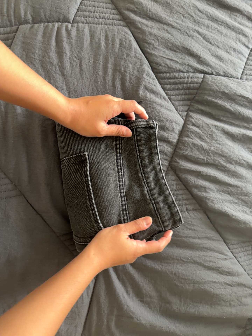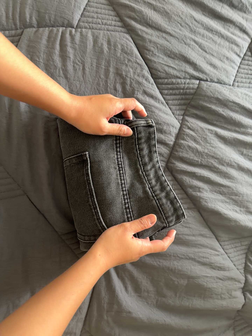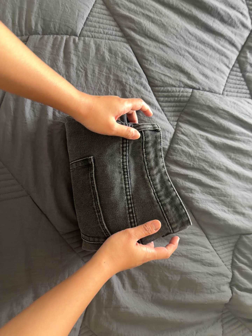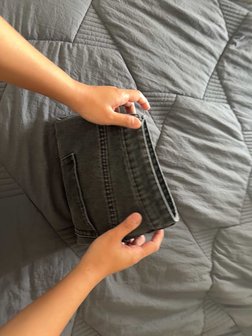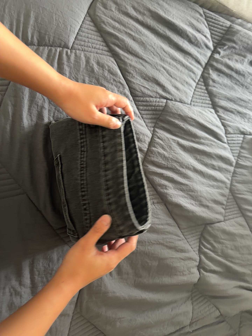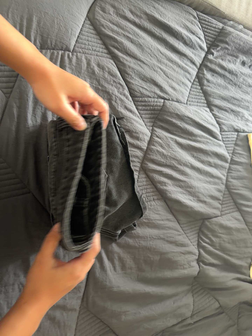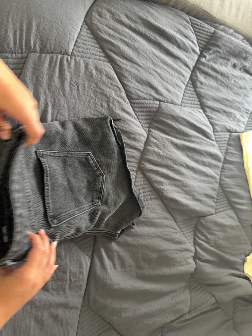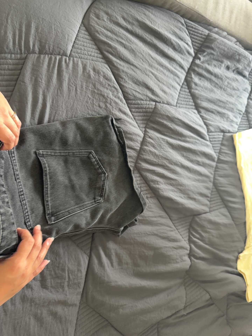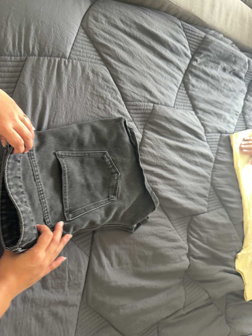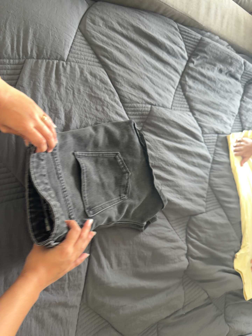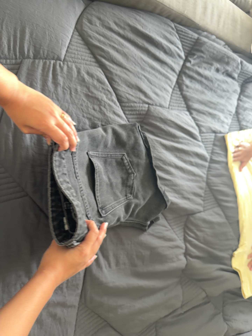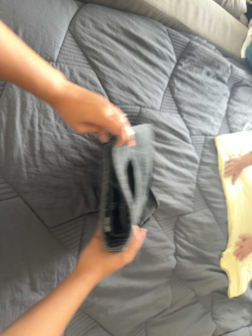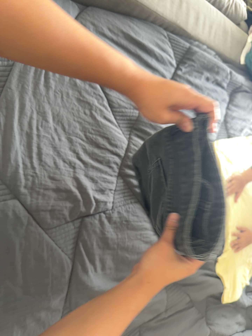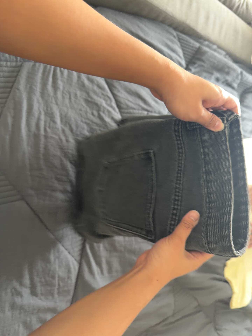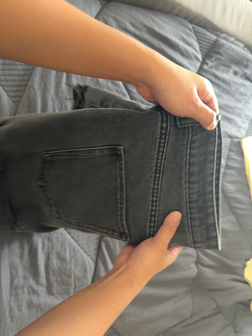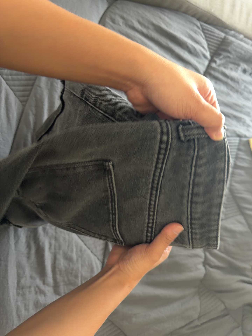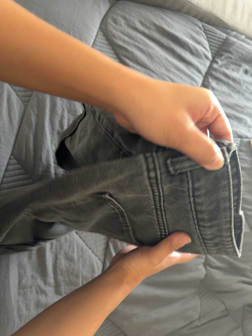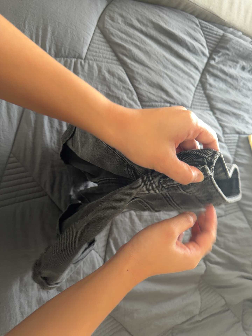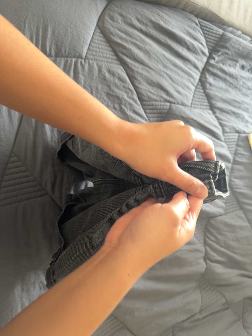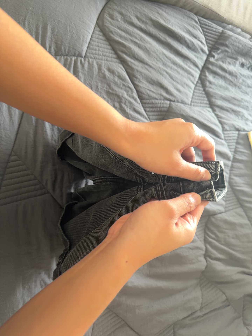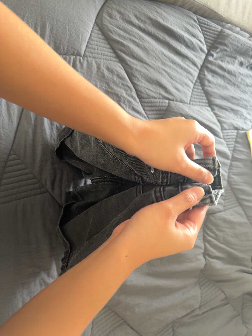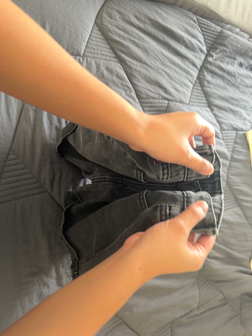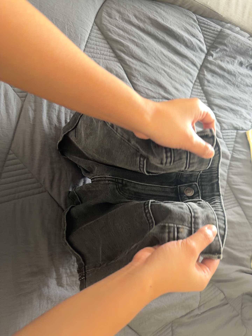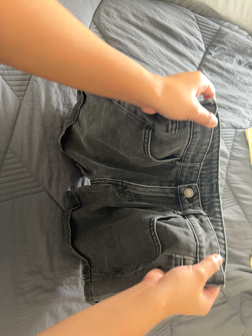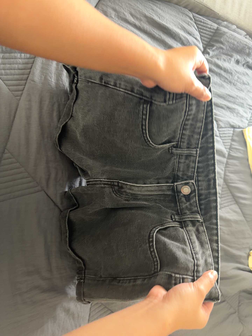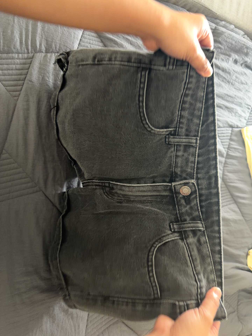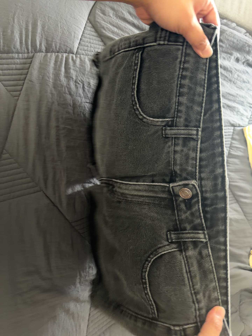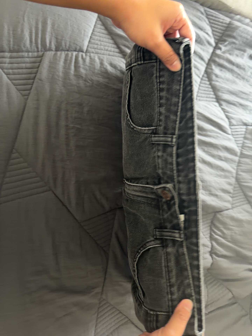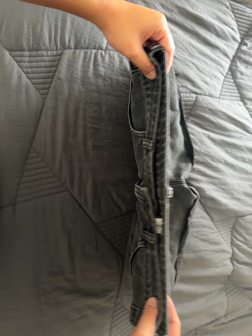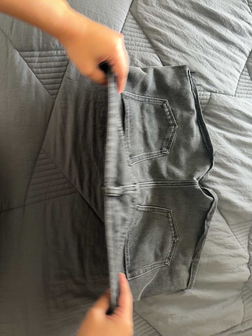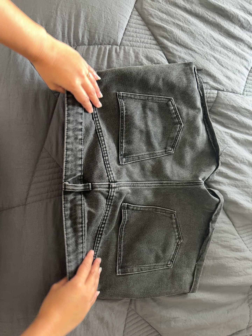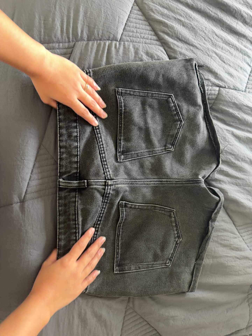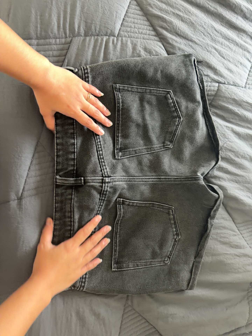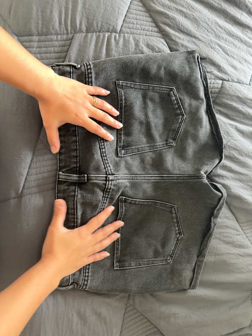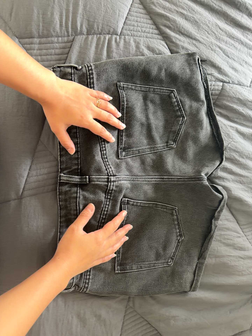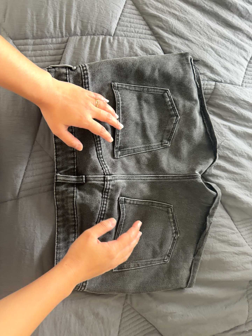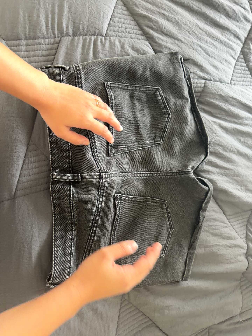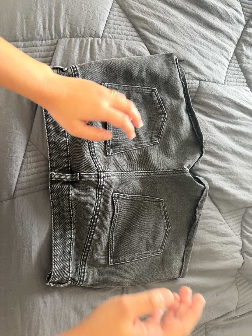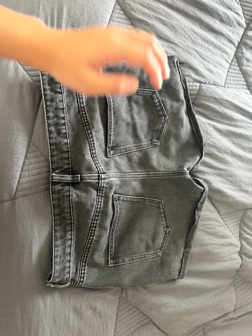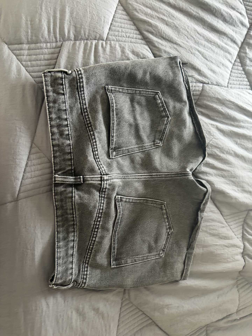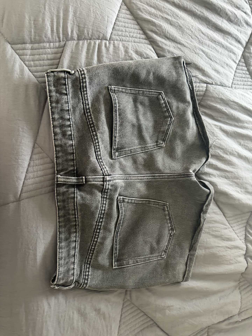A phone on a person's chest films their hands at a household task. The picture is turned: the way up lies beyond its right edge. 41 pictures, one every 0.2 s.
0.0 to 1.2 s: The camera pans to its right by about 20 degrees. It travels backward and to its left, about 20 cm, so what stands in front gets smaller.
1.2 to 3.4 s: The camera shifts only a little, or ends up much as it began.
3.4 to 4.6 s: The camera keeps its place and its aim.
4.6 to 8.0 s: The camera shifts only a little, or ends up much as it began.
The film runs backward here.
